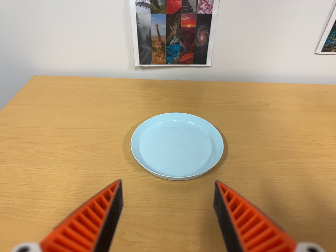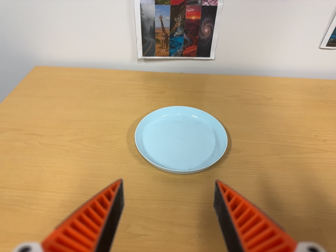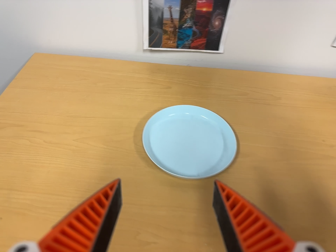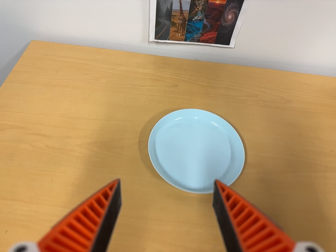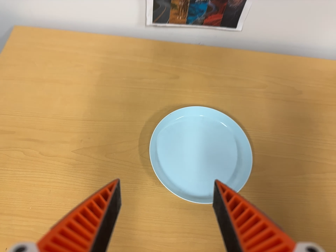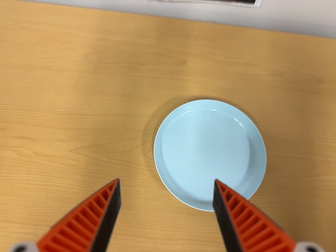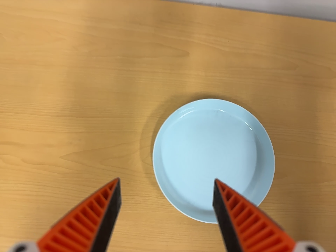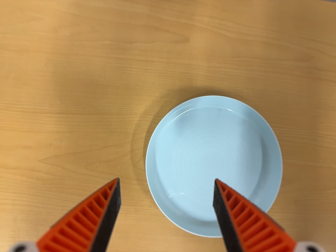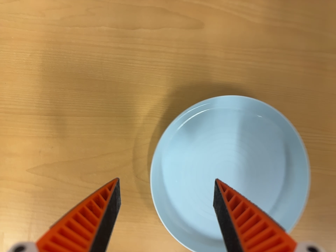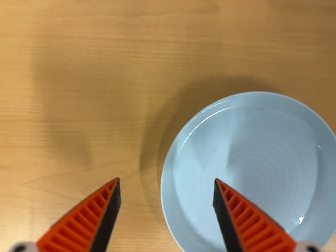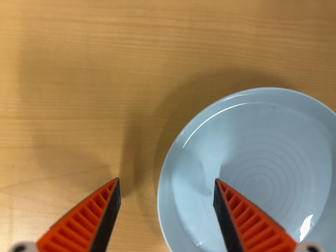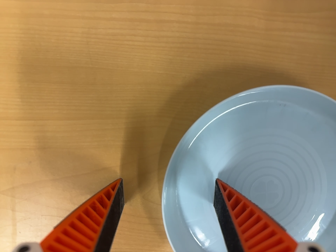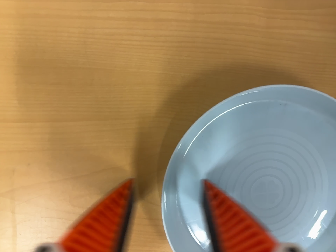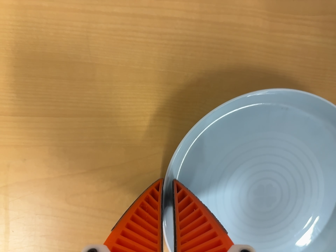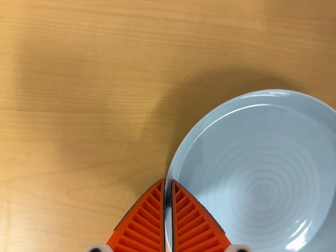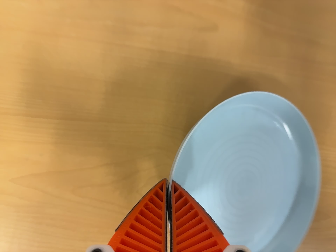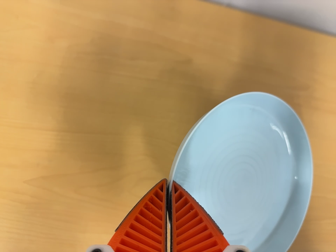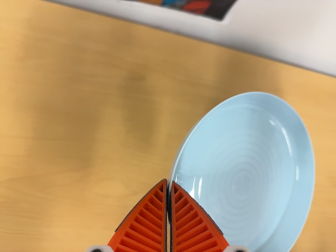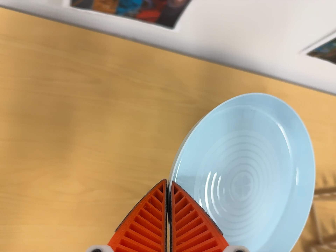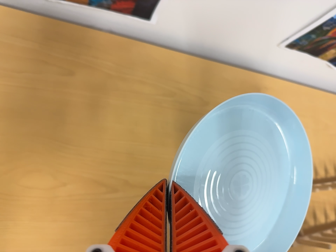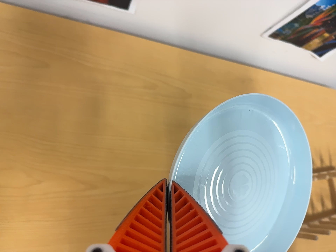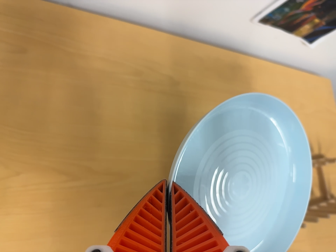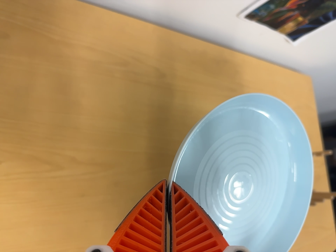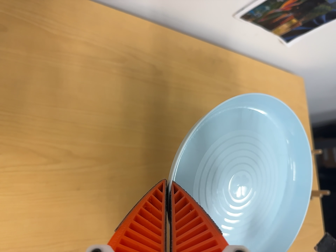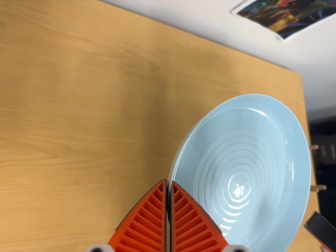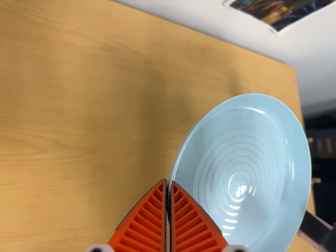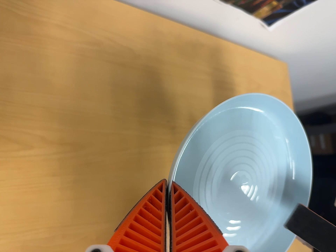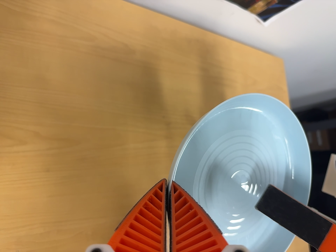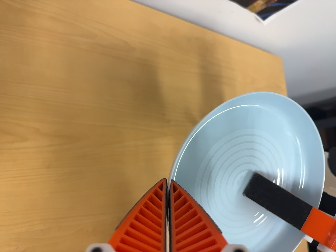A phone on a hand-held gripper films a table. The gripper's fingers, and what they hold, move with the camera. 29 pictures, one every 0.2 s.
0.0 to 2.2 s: The camera travels toward the top of its view and forward, about 50 cm. Its aim tips toward the bottom of its view by about 55 degrees.
2.2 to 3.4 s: The camera swings to its right by about 15 degrees, and the scene slides to the left. It travels backward, about 20 cm, so what stands in front gets smaller. Its aim tips toward the top of its view by about 20 degrees, and the scene shifts downward.
3.4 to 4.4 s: The scene slides to the left, as the camera pans about 15 degrees to its right. It travels to its right and toward the bottom of its view, about 9 cm, so close, fixed things drift to the left.
4.4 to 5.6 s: The camera shifts only a little, or ends up much as it began.
The film runs forward here.
